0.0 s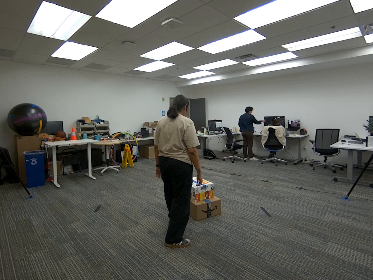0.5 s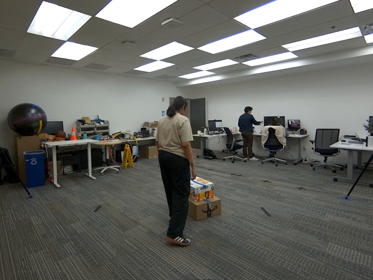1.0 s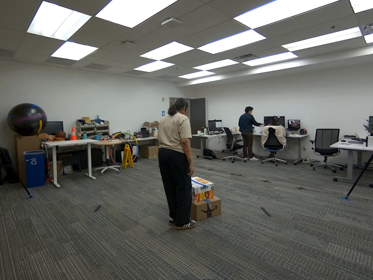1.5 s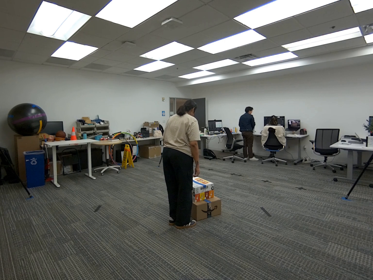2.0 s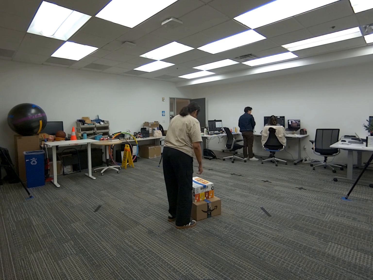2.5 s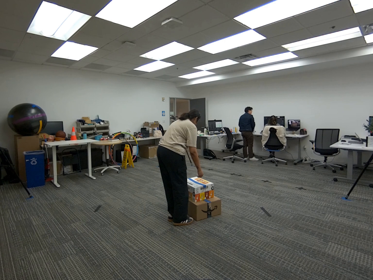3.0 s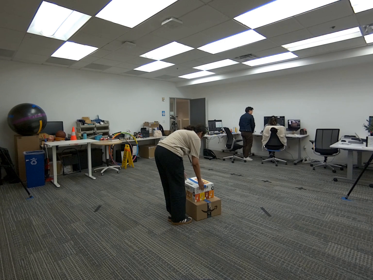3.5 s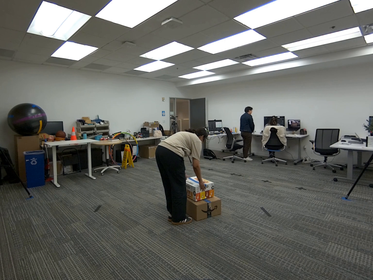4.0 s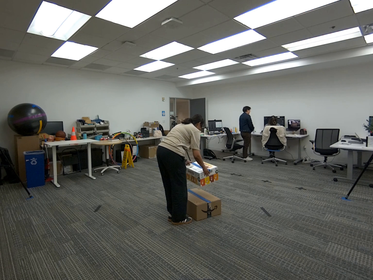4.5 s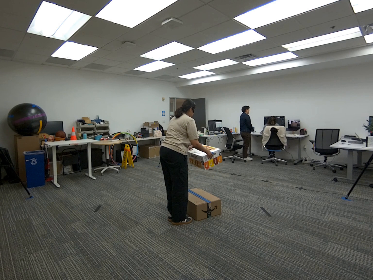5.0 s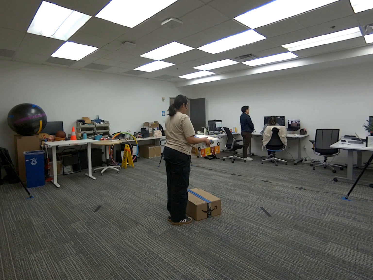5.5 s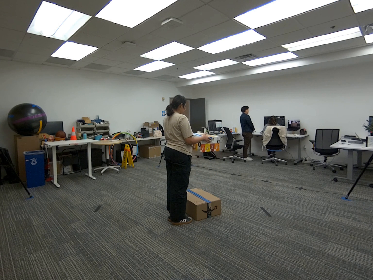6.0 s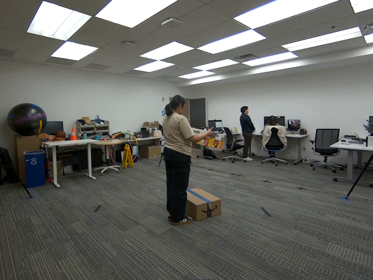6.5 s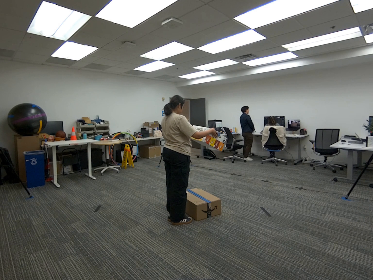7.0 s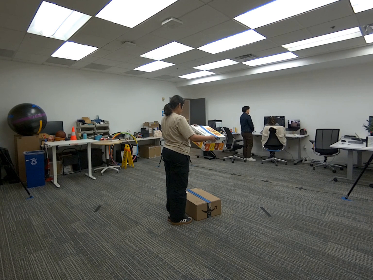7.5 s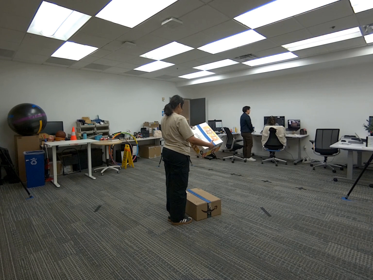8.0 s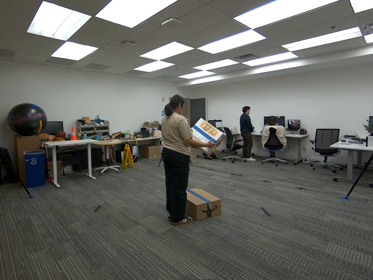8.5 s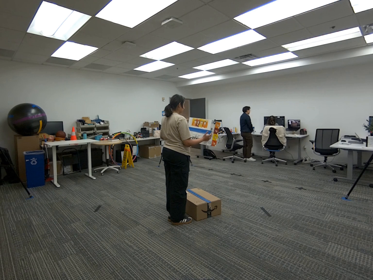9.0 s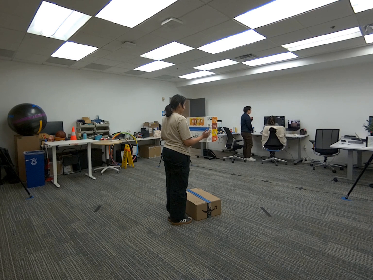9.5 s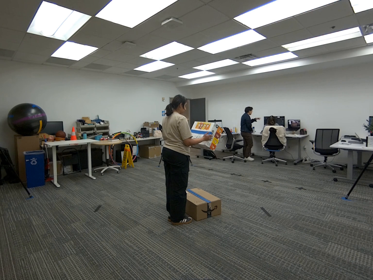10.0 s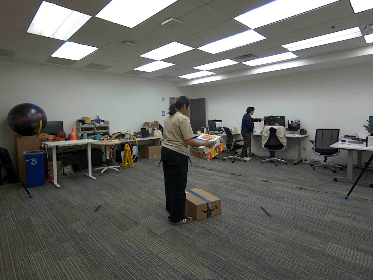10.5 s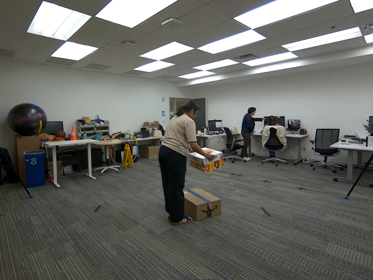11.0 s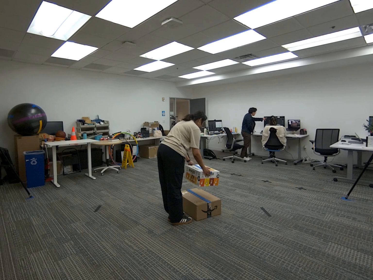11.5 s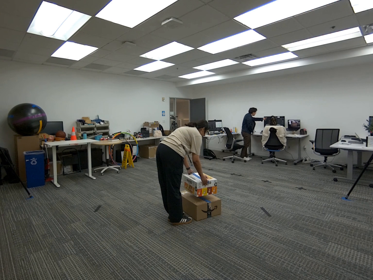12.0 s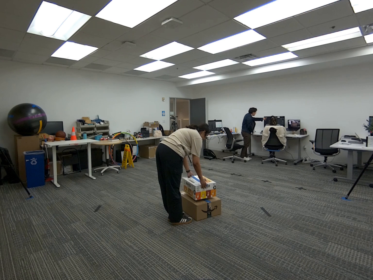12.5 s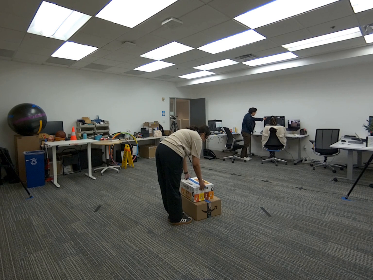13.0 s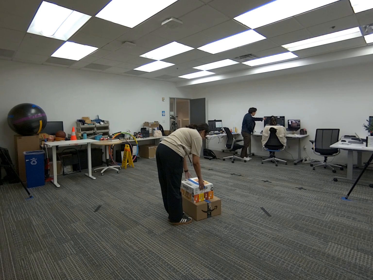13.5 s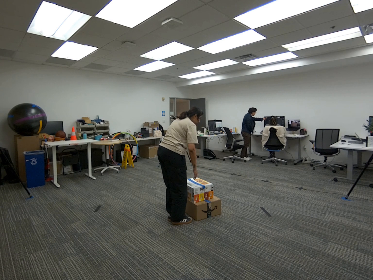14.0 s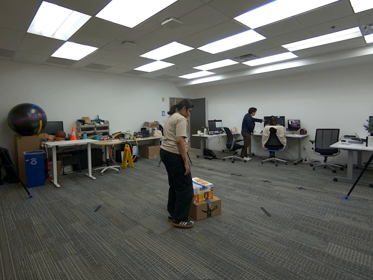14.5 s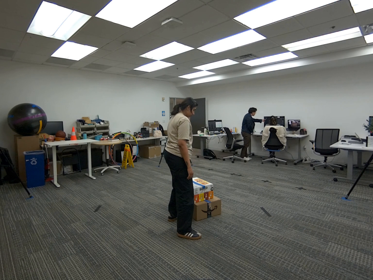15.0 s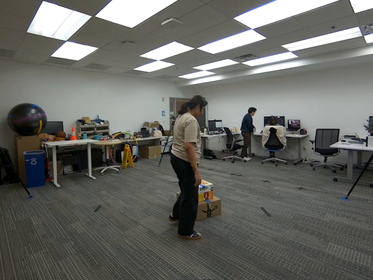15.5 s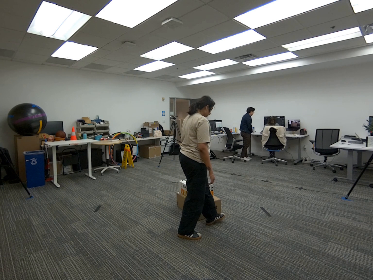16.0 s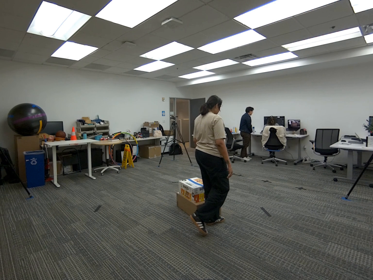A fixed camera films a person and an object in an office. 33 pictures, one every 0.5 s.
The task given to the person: Pick up the snack box on top of the big brown cardboard box, hold the snack box and then place the snack box back on the big cardboard box.
